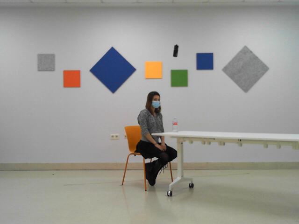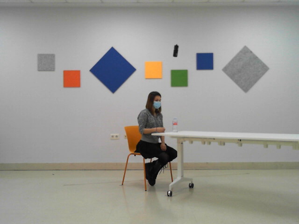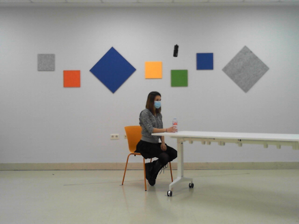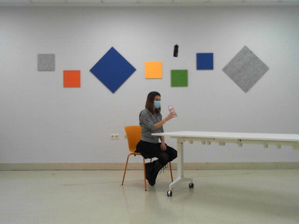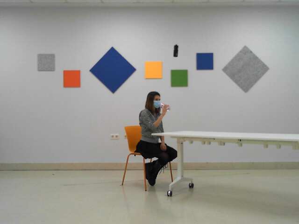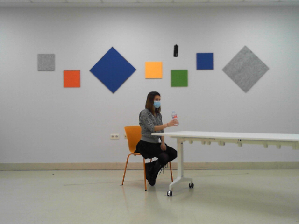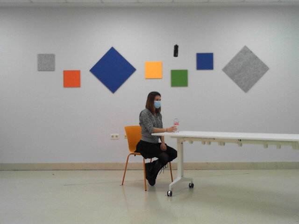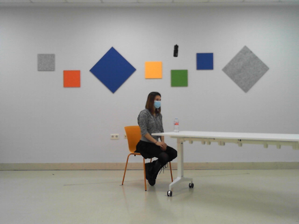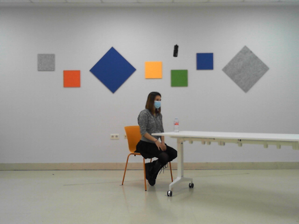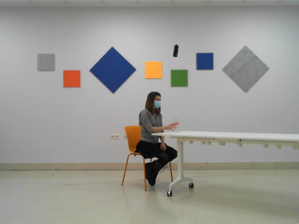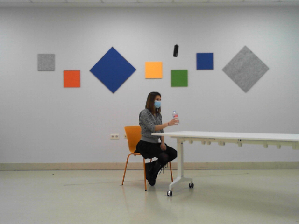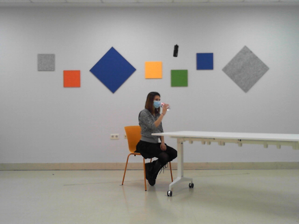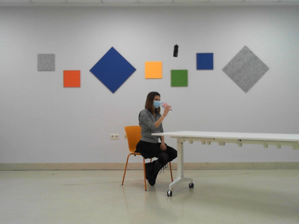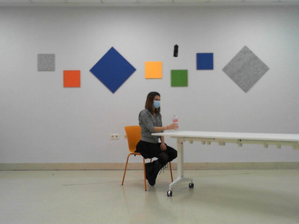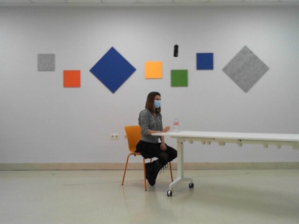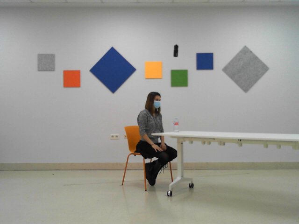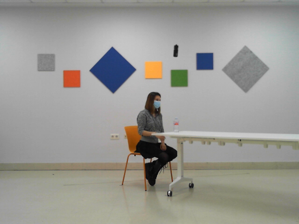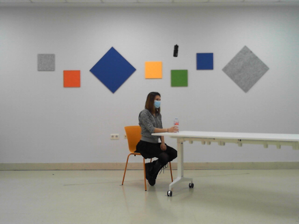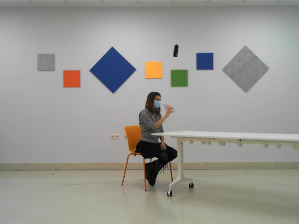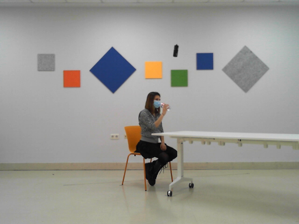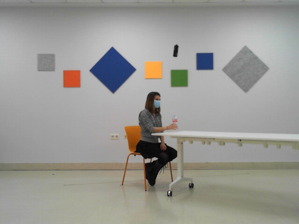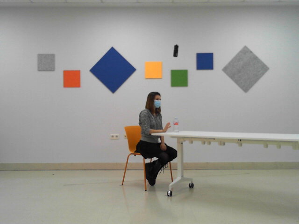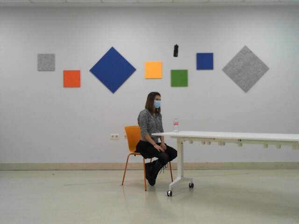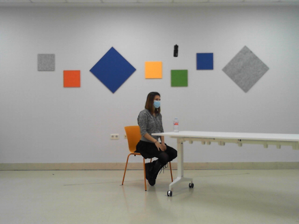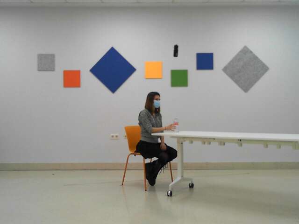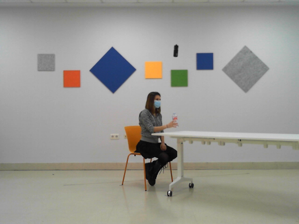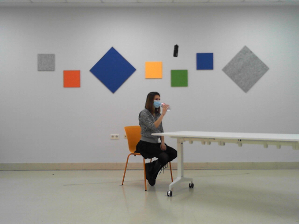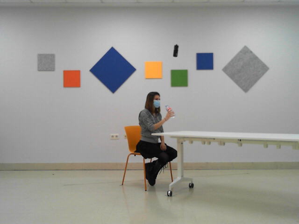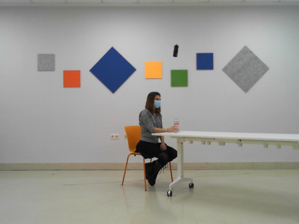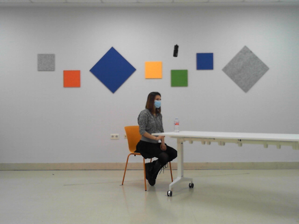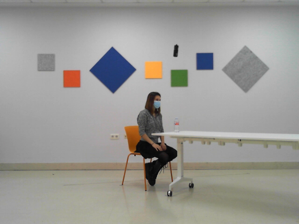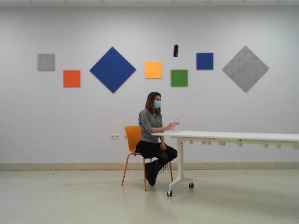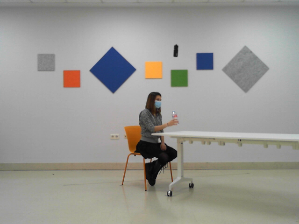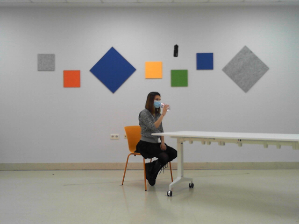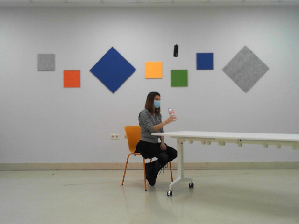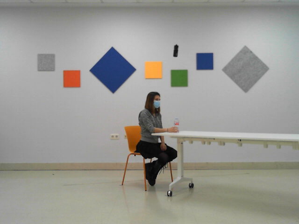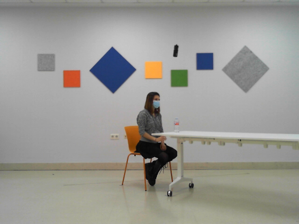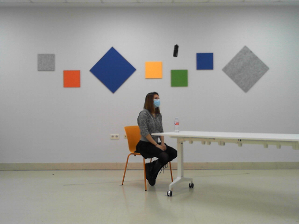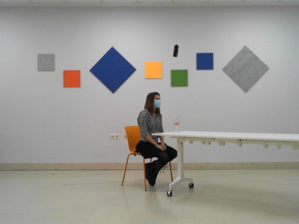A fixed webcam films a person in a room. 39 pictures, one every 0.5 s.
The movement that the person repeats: Drink from a bottle, right hand.
